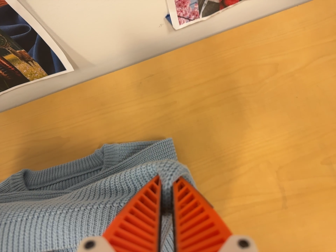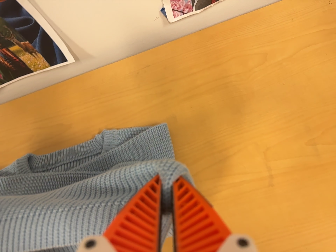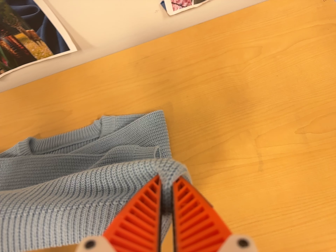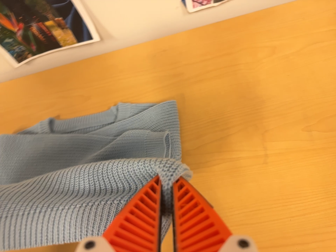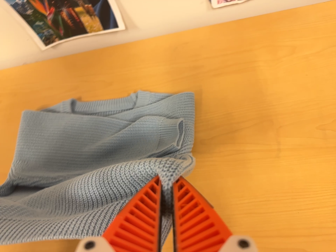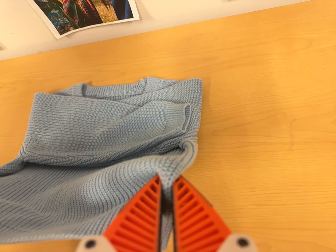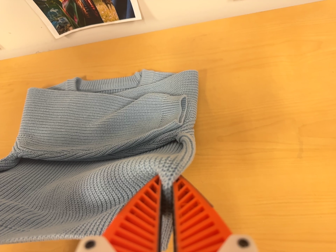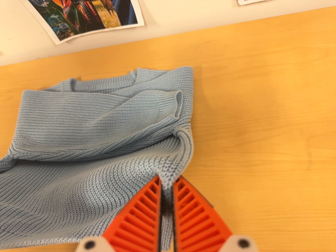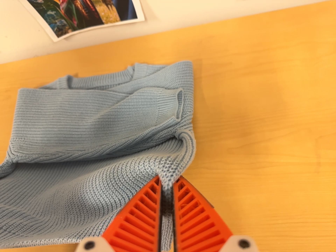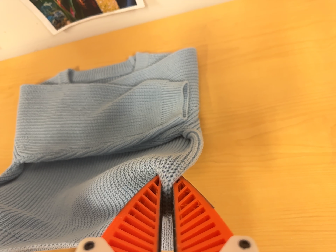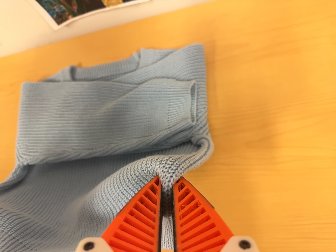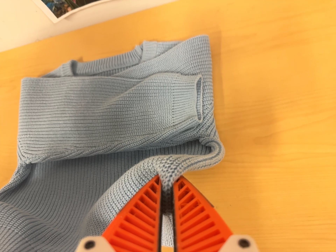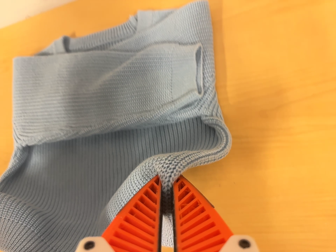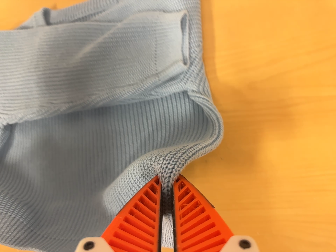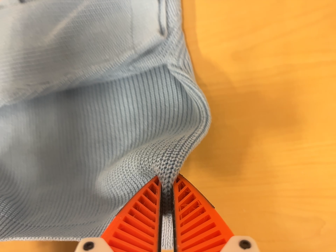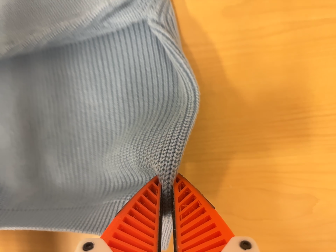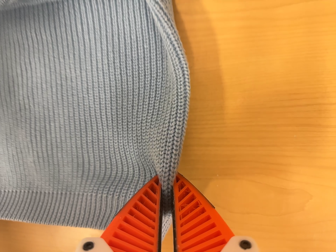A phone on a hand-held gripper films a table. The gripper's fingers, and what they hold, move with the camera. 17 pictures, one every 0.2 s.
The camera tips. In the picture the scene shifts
upward.
0.0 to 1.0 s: The camera travels toward the bottom of its view and backward, about 14 cm, so close, fixed things drift upward. It rolls about its line of sight by about 10 degrees, and the scene rotates clockwise.
1.0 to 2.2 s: The camera travels forward and toward the top of its view, about 12 cm, so what stands in front looms larger.
2.2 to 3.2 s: The camera travels forward and to its right, about 14 cm, so what stands in front looms larger. Its aim tips toward the bottom of its view by about 20 degrees, and the scene shifts upward.
The film runs backward here.
